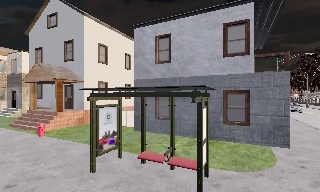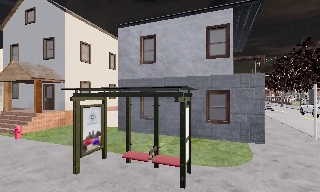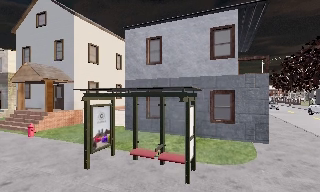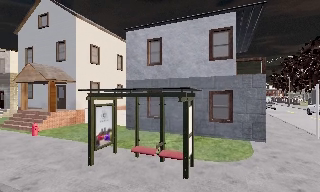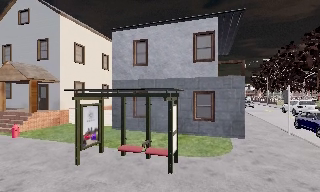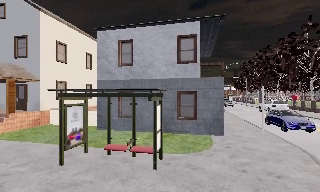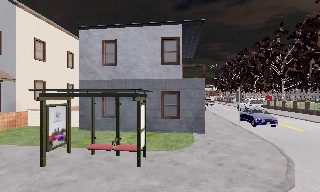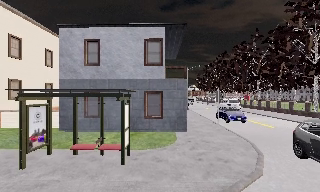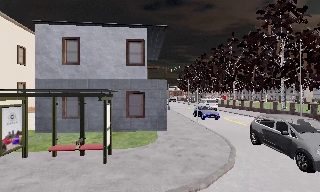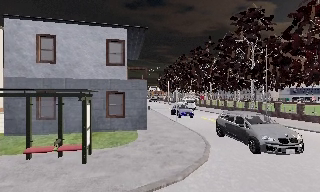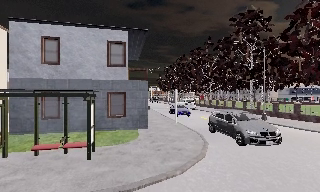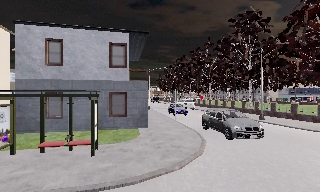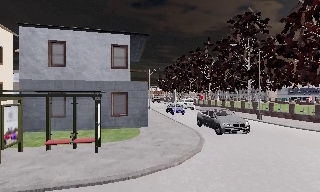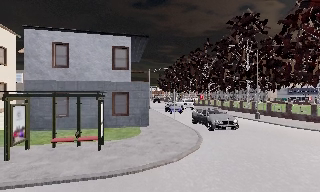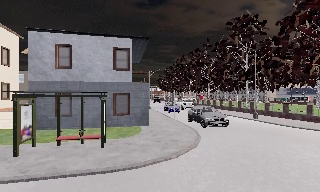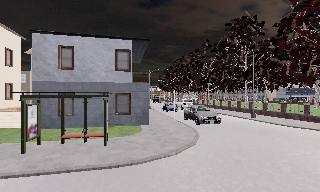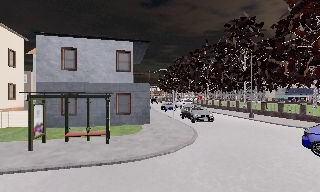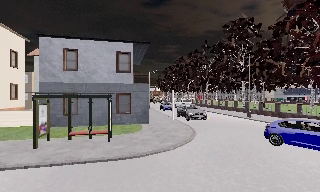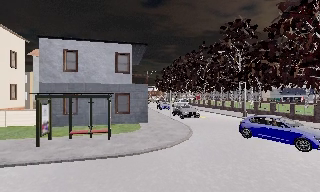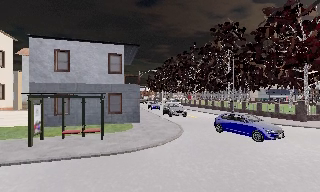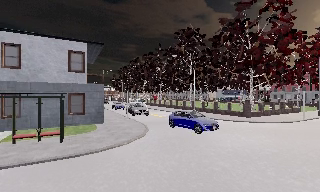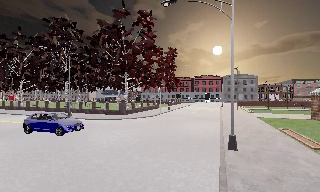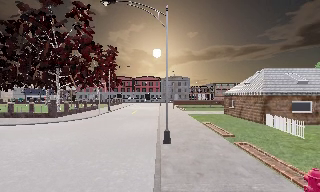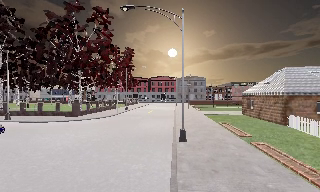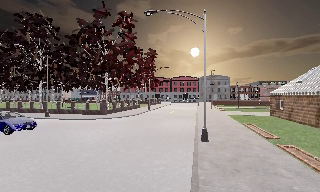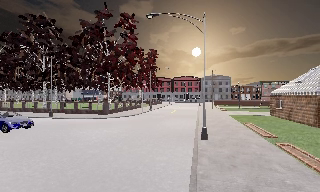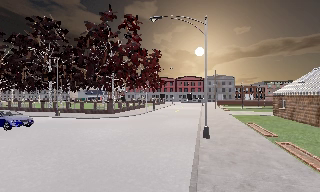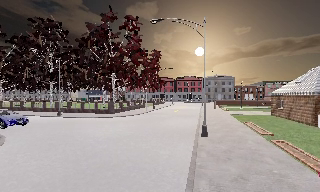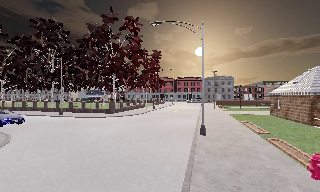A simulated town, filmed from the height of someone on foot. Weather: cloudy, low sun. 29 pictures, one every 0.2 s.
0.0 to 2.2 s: The camera swings to its right by about 40 degrees, and the scene slides to the left. It travels backward, about 3 m.
2.2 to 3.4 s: The camera travels backward, about 2 m, so what stands in front gets smaller.
3.4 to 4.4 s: The scene slides to the left, as the camera pans about 80 degrees to its right. It travels backward, about 2 m.
4.4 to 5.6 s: The camera swings to its left by about 15 degrees, and the scene slides to the right. It travels backward, about 2 m, so what stands in front gets smaller.
The film runs backward here.
